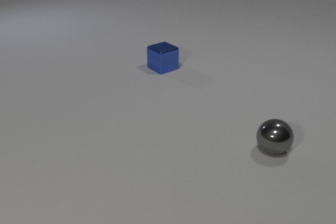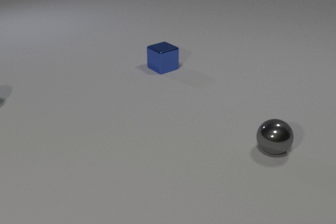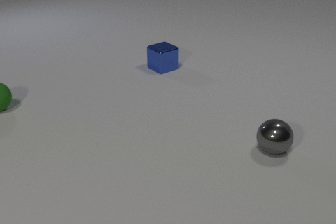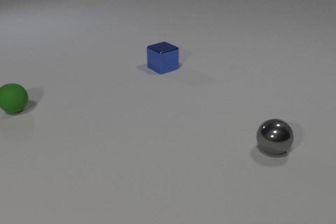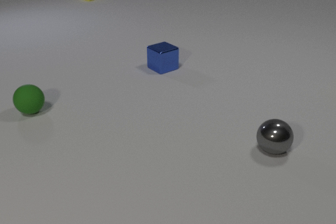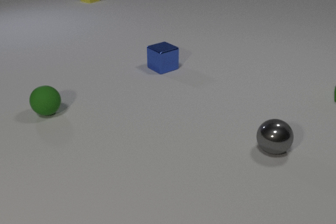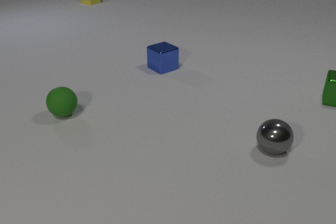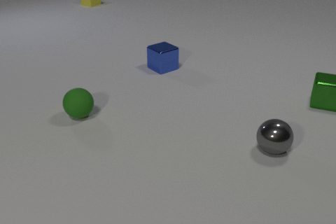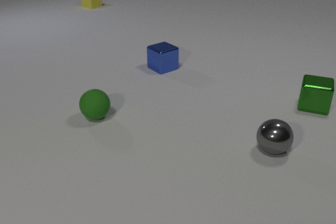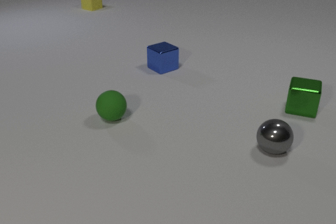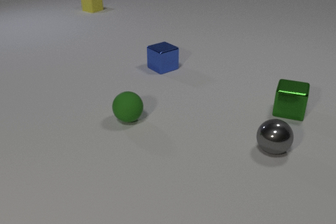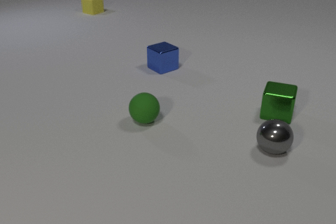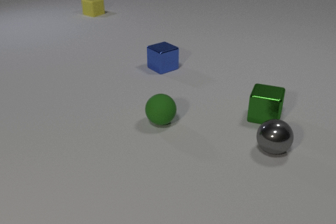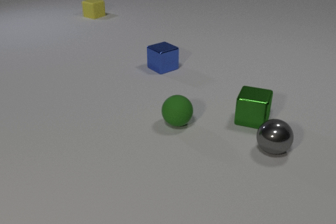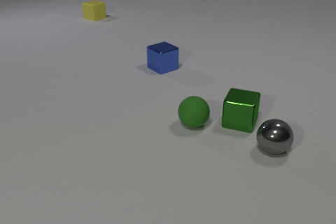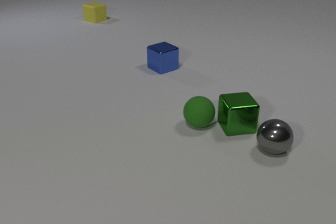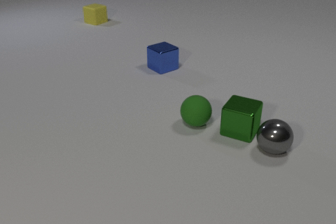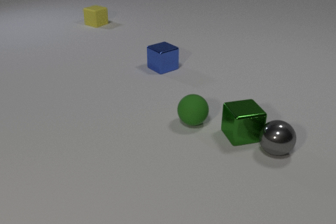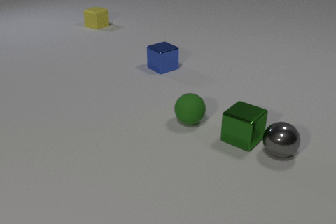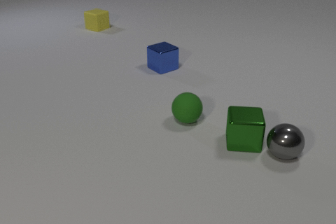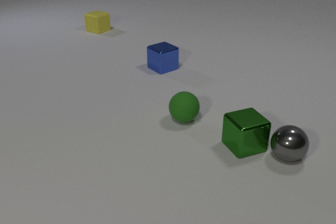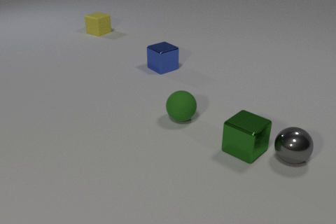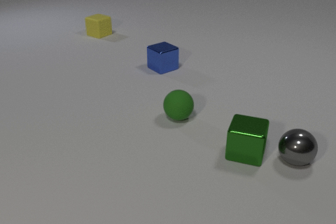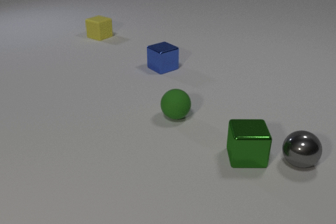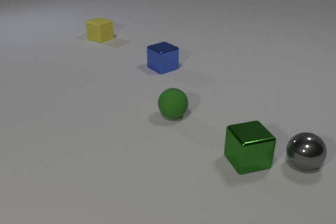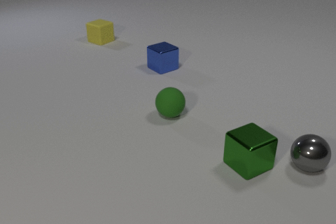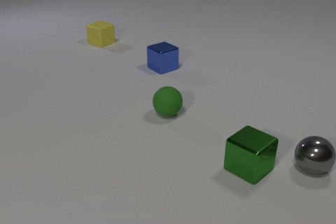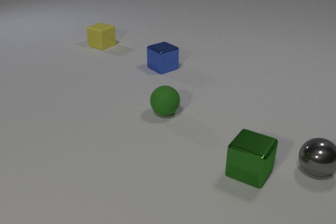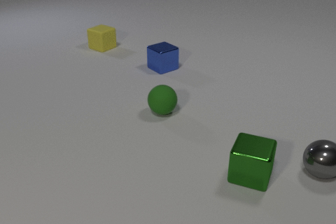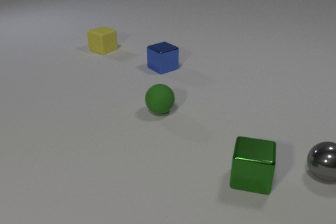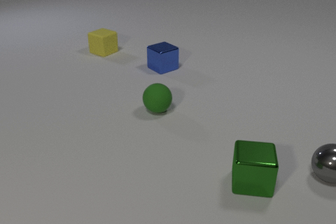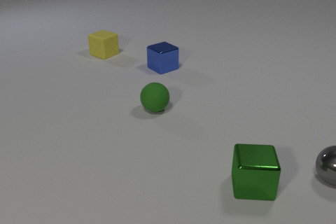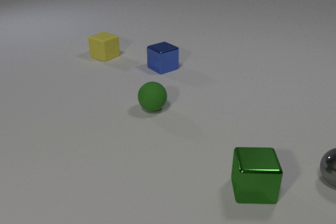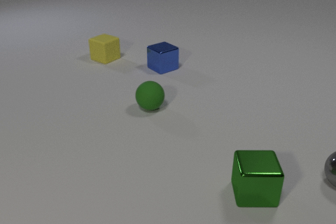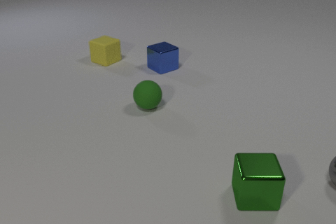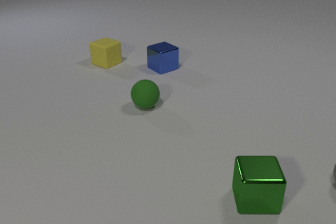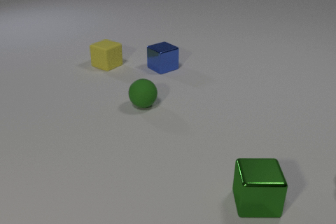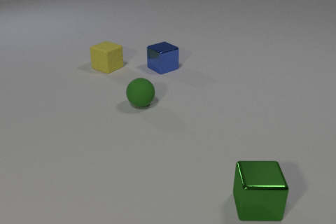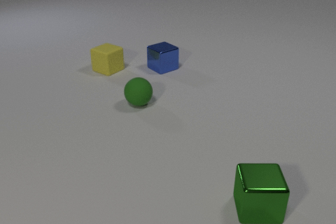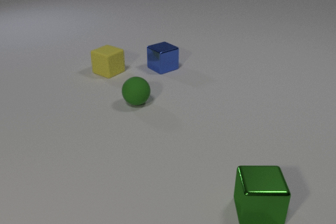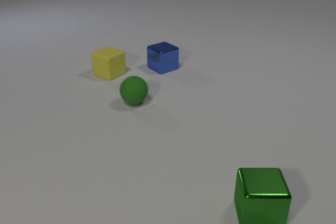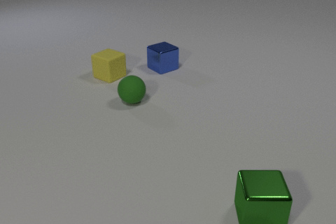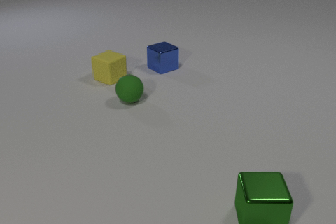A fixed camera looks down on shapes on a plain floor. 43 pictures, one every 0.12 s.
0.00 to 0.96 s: The green metal cube comes in at the right edge, slides toward the camera and to the left. The green rubber sphere comes in at the left edge, rolls to the right and toward the camera. The yellow rubber cube comes in at the top edge, slides toward the camera.
0.96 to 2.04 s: The green metal cube slides toward the camera and to the left. The green rubber sphere rolls to the right. The yellow rubber cube slides toward the camera. The green metal cube and the green rubber sphere collide. The green metal cube and the gray metal sphere collide.
2.04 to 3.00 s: The green metal cube slides toward the camera. The green rubber sphere rolls to the left and away from the camera. The gray metal sphere rolls to the right and toward the camera. The yellow rubber cube slides toward the camera.
3.00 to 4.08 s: The green metal cube slides toward the camera. The green rubber sphere rolls to the left and away from the camera. The gray metal sphere rolls to the right and toward the camera. The yellow rubber cube slides toward the camera.
4.08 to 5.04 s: The green metal cube slides toward the camera. The green rubber sphere rolls to the left and away from the camera. The gray metal sphere leaves at the right edge. The yellow rubber cube slides toward the camera.
How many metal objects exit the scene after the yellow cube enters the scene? 1.
What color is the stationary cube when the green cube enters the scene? blue.
What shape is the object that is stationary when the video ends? cube.
